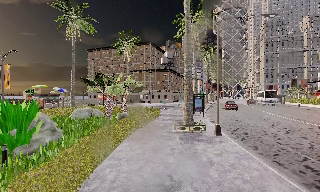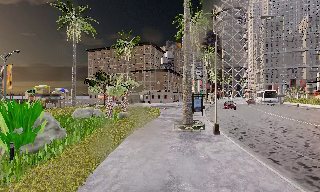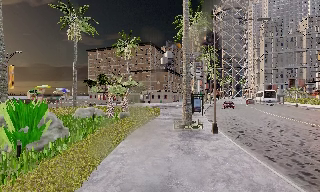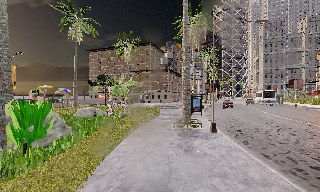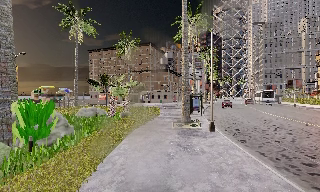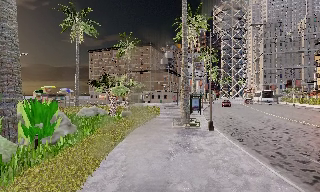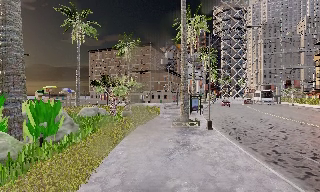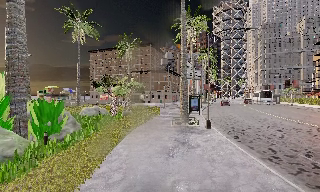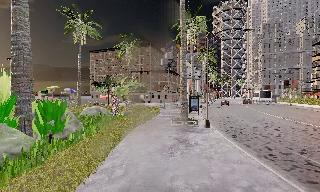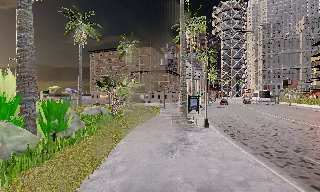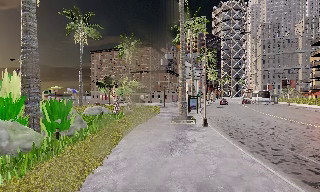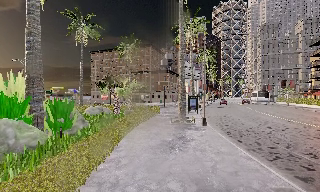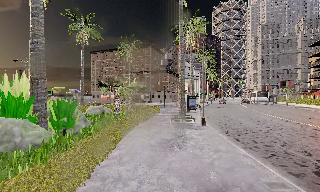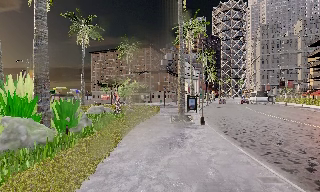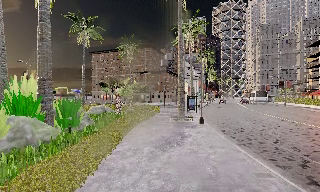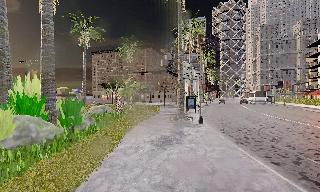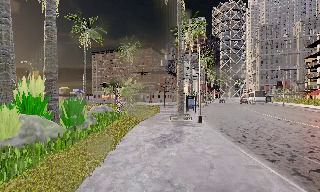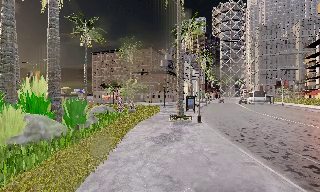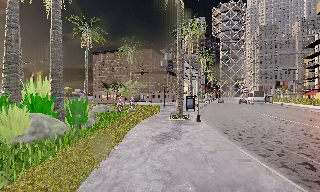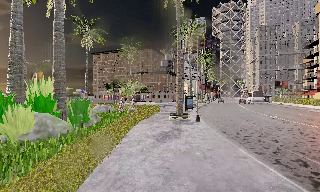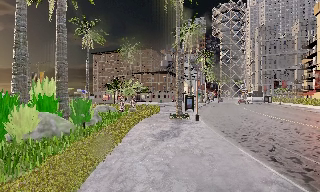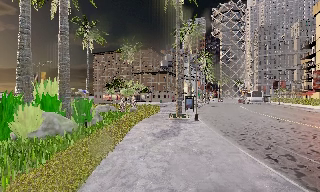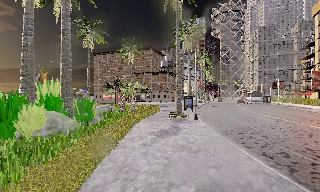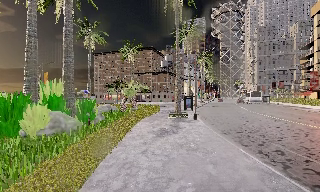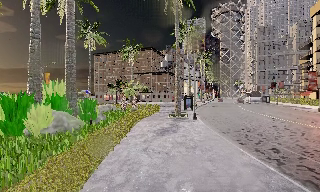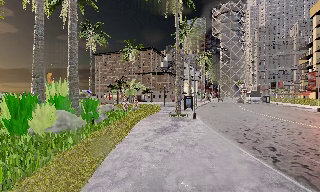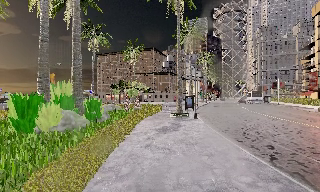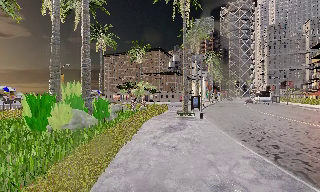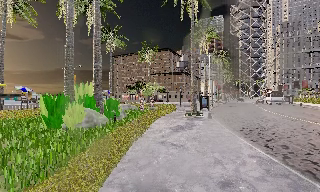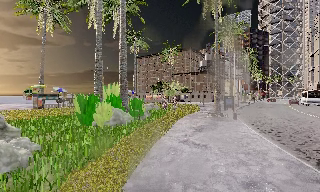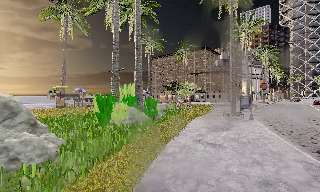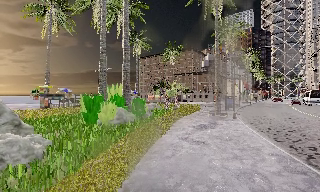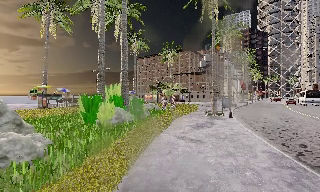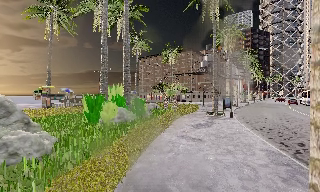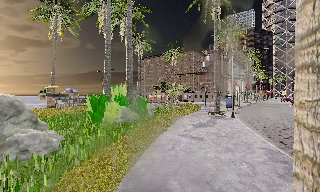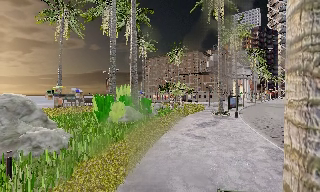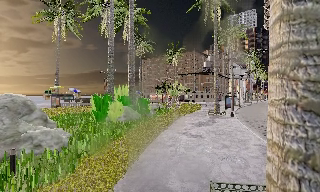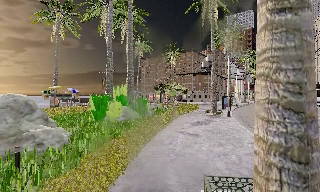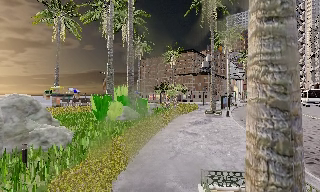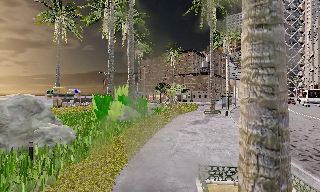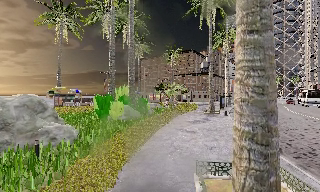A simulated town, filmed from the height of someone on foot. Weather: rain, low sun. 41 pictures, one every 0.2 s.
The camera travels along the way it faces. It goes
backward.
0.0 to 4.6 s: The camera travels backward, about 7 m, so what stands in front gets smaller.
4.6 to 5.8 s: The camera pans to its left, which is counterclockwise from overhead, by about 15 degrees. It travels backward, about 1.5 m, so what stands in front gets smaller.
5.8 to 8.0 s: The camera travels backward, about 3 m, so what stands in front gets smaller.
The film runs backward here.
